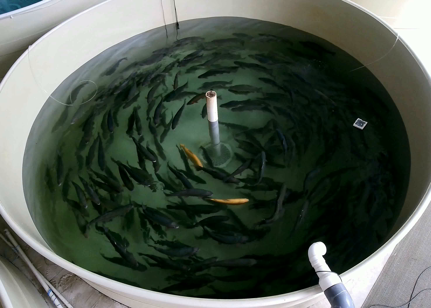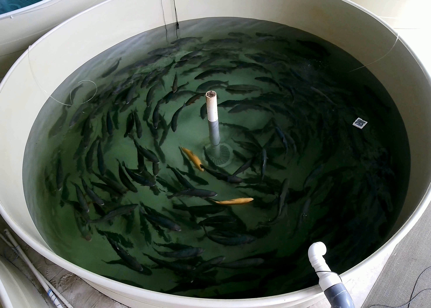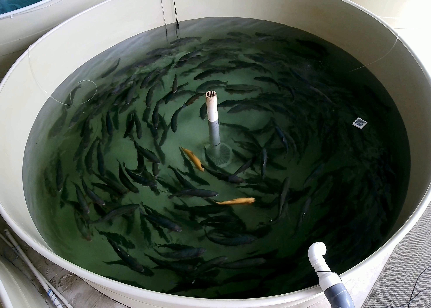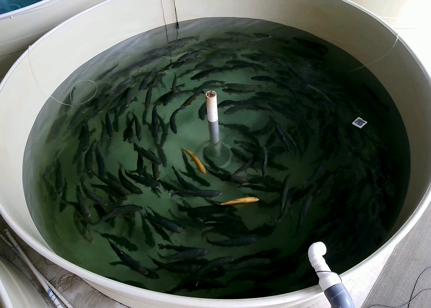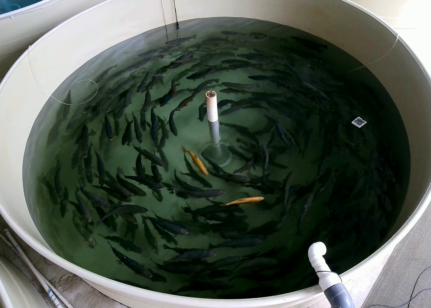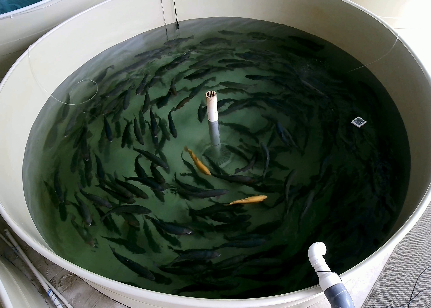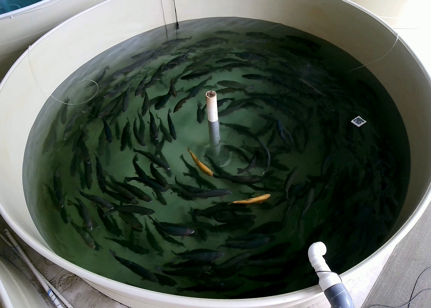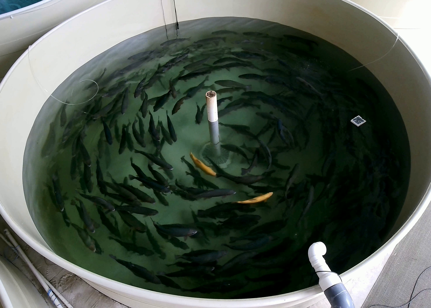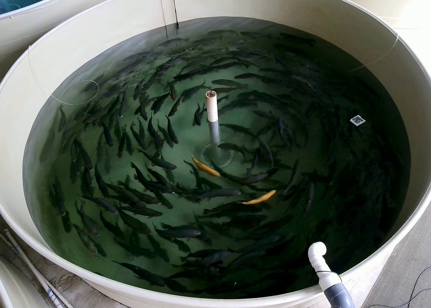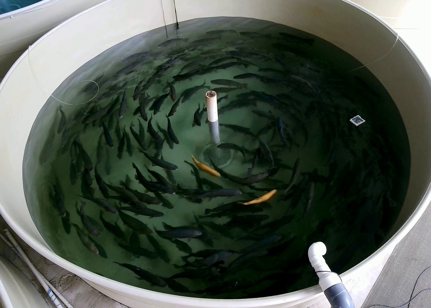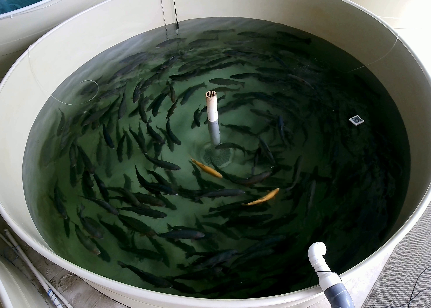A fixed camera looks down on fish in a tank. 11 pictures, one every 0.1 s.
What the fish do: Normal cruising.
